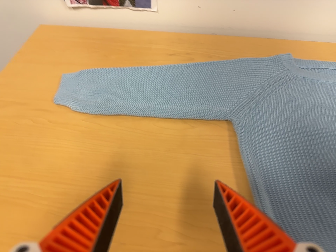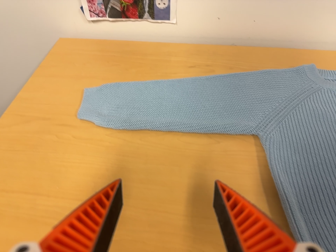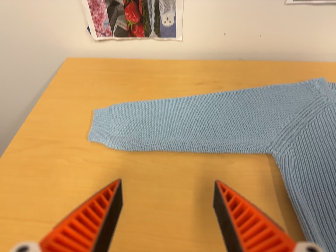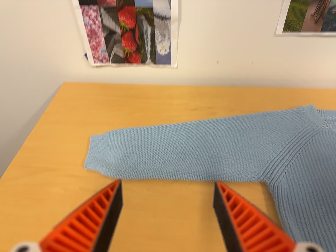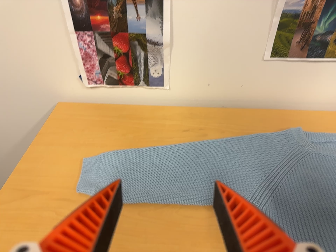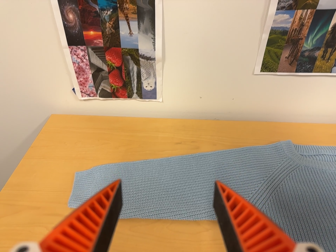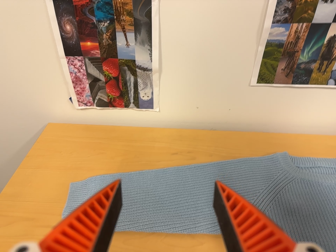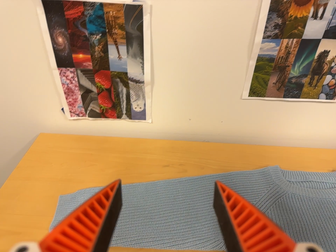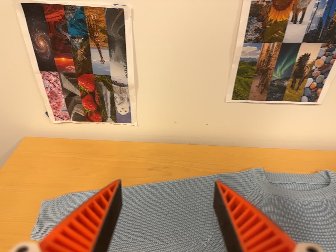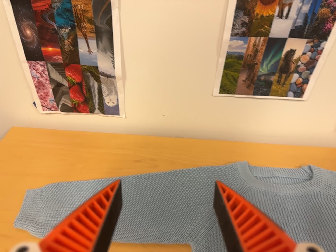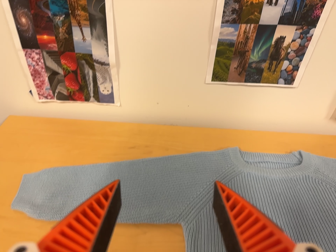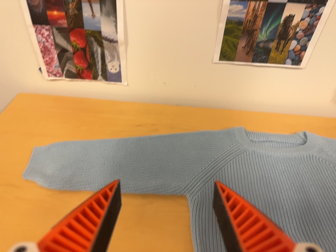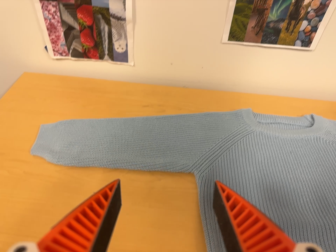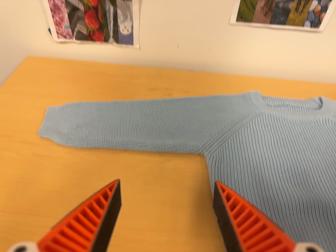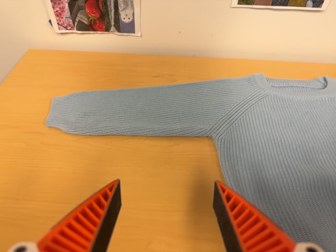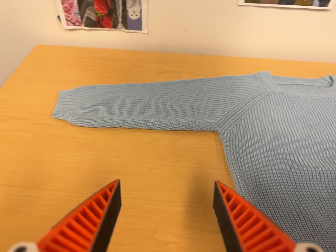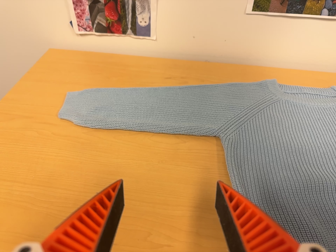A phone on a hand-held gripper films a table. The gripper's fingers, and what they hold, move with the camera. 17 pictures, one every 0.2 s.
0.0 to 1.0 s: The camera travels toward the top of its view, about 10 cm, so close, fixed things drift downward. Its aim tips toward the top of its view by about 10 degrees, and the scene shifts downward.
1.0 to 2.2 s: The camera travels to its right, about 8 cm, so close, fixed things drift to the left.
2.2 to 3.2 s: The camera travels toward the bottom of its view, about 10 cm, so close, fixed things drift upward.
The film runs backward here.
